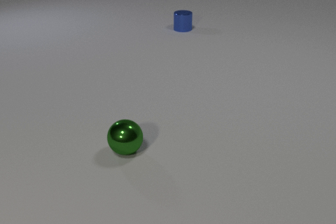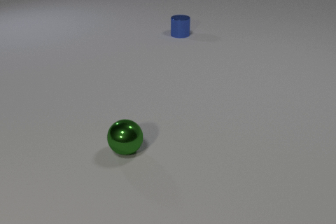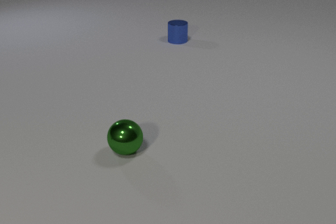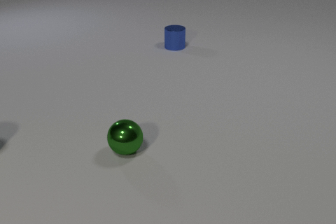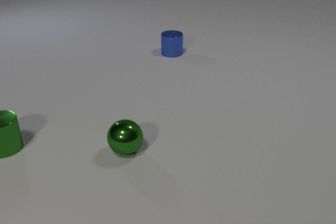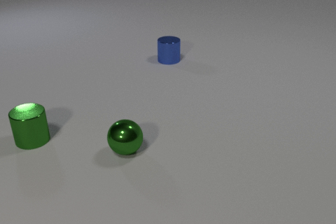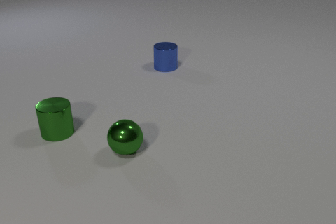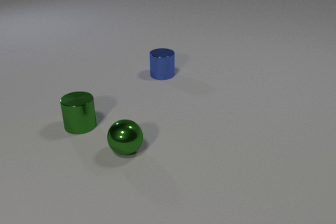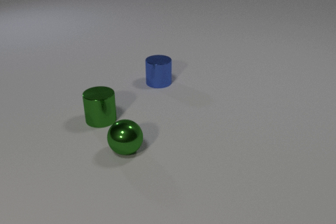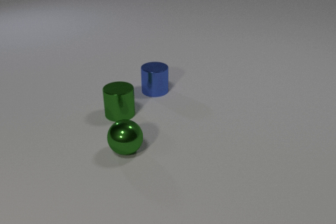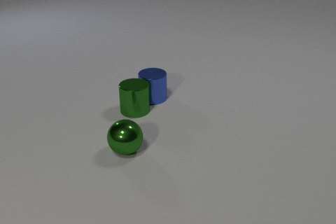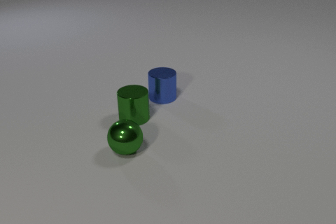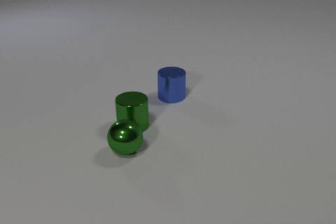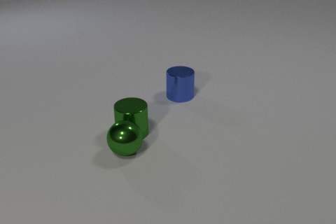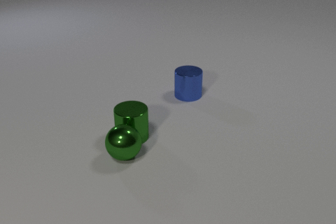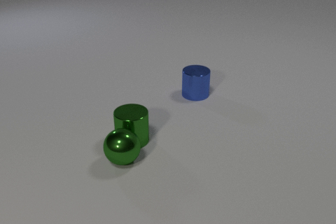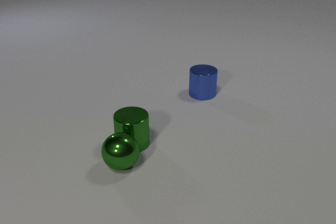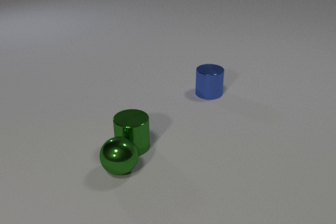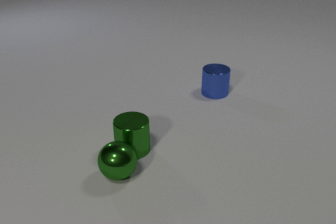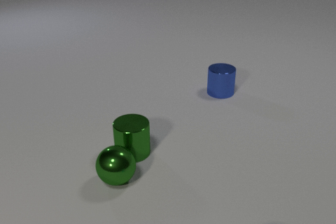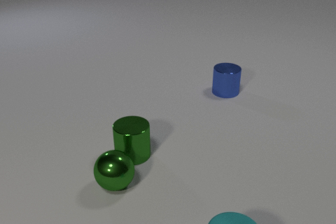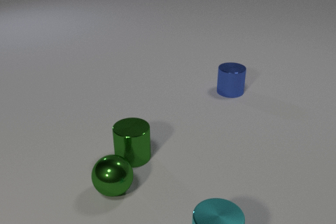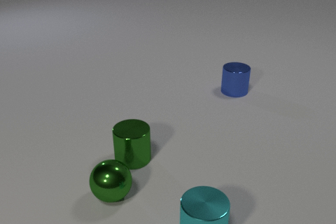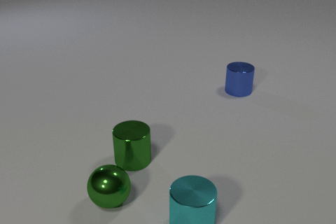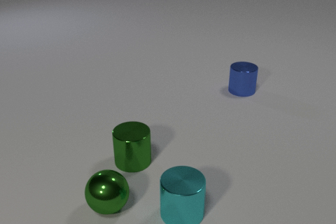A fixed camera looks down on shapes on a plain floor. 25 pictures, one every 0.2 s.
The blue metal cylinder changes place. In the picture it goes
toward the camera.
0.0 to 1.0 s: The green metal cylinder comes in at the left edge, slides to the right. The blue metal cylinder slides toward the camera.
1.0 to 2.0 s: The green metal cylinder slides to the right. The blue metal cylinder slides toward the camera. The green metal cylinder and the blue metal cylinder collide.
2.0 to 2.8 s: The green metal cylinder slides toward the camera. The blue metal cylinder slides to the right. The green metal sphere rolls toward the camera. The green metal cylinder and the green metal sphere collide.
2.8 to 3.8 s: The green metal cylinder slides toward the camera. The blue metal cylinder slides to the right. The green metal sphere rolls toward the camera.
3.8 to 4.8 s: The green metal cylinder slides toward the camera. The blue metal cylinder slides to the right. The green metal sphere rolls toward the camera. The cyan metal cylinder comes in at the bottom edge, slides away from the camera and to the left.
How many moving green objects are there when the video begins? 0.
How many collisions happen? 2.
Are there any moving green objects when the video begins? no.
